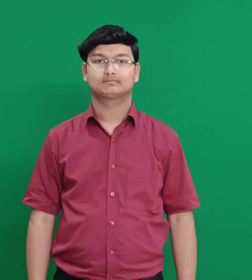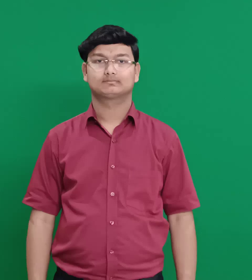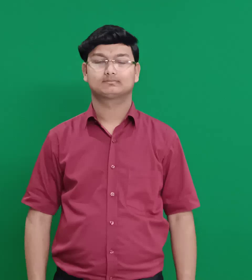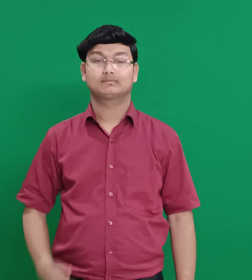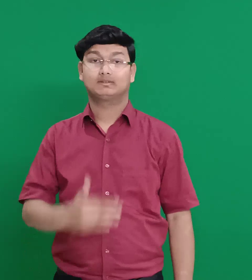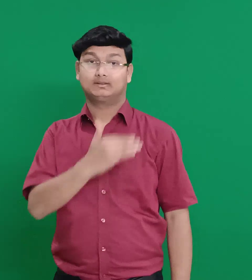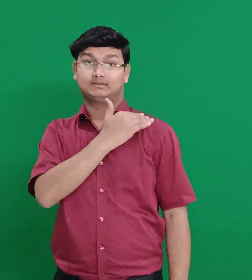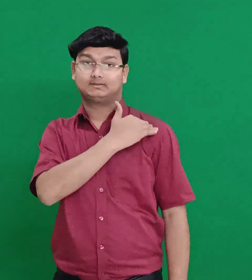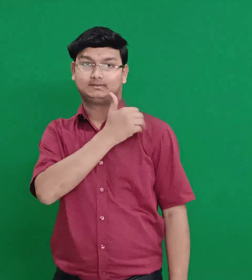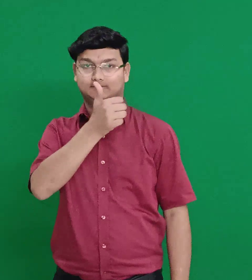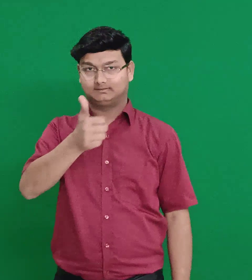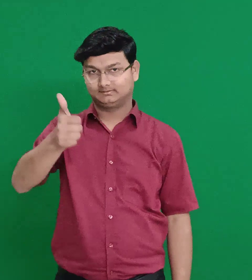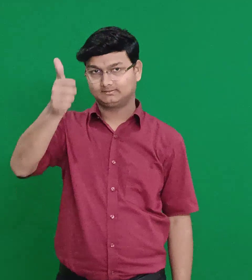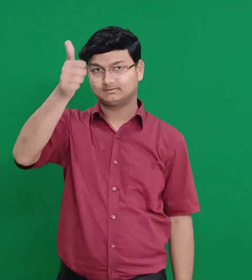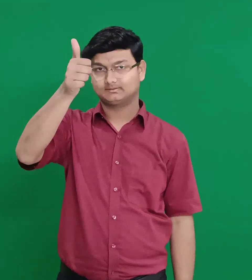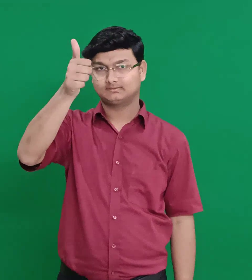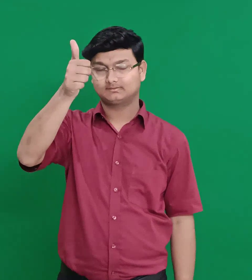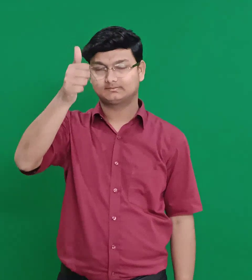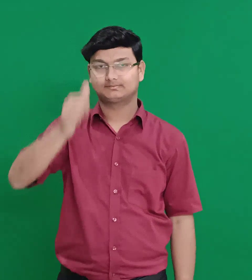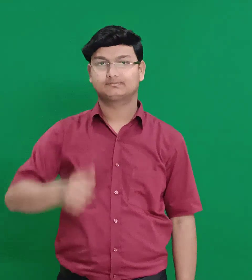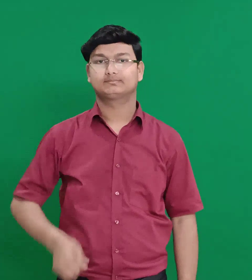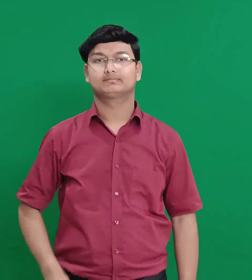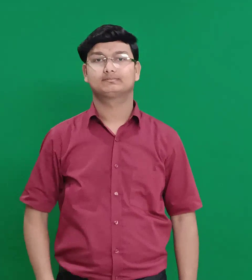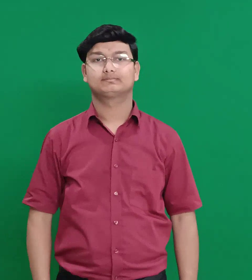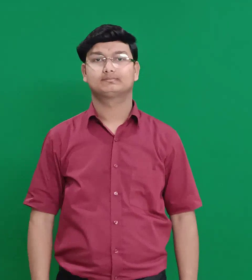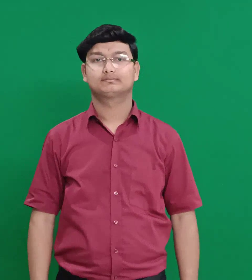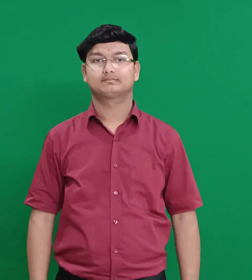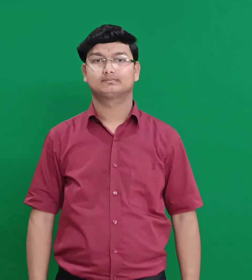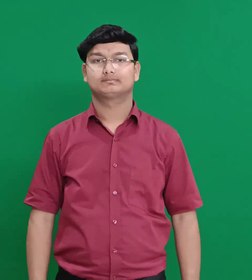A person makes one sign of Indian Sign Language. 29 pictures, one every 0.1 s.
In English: zebul
